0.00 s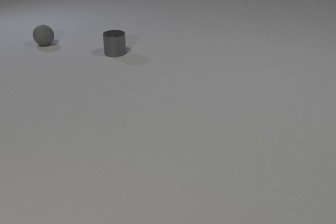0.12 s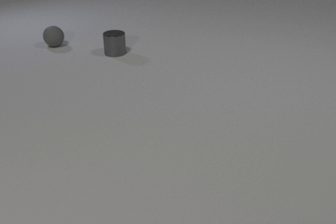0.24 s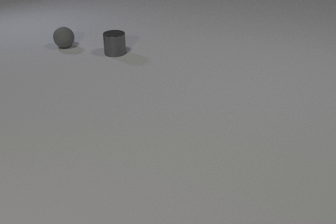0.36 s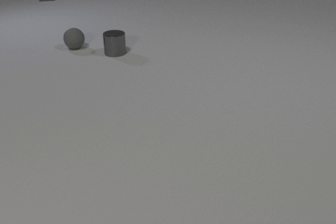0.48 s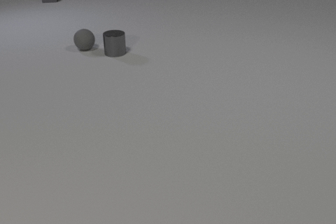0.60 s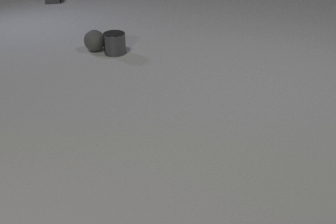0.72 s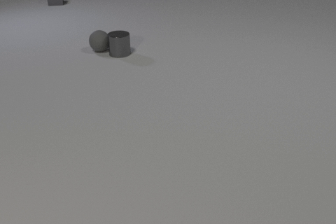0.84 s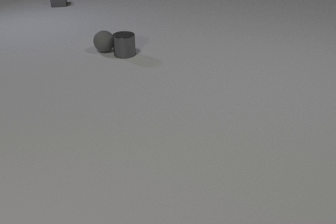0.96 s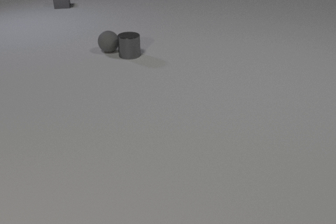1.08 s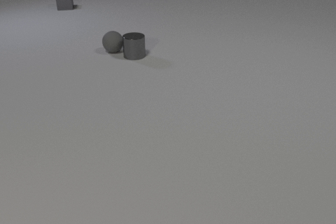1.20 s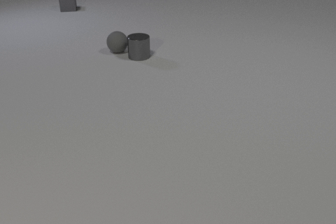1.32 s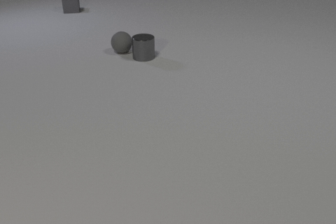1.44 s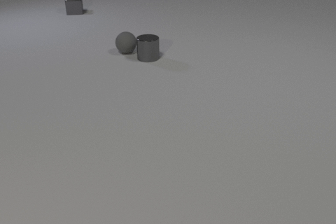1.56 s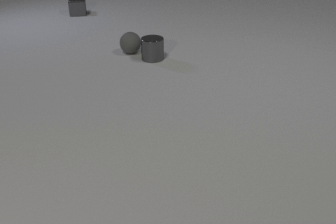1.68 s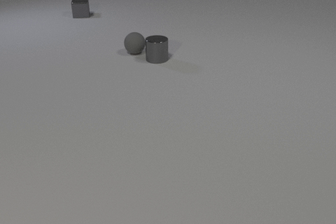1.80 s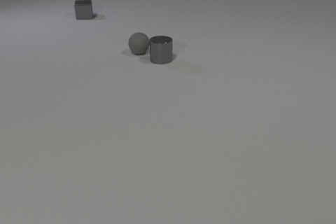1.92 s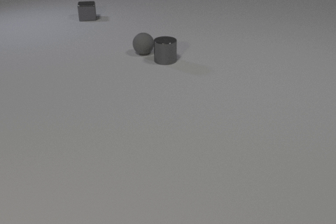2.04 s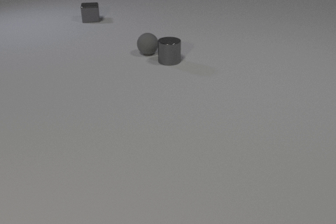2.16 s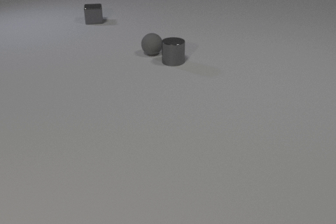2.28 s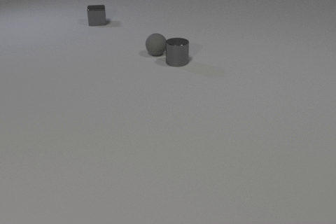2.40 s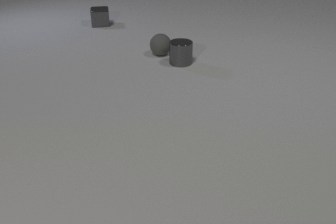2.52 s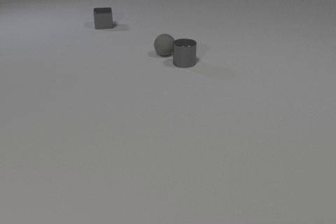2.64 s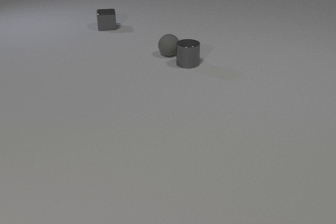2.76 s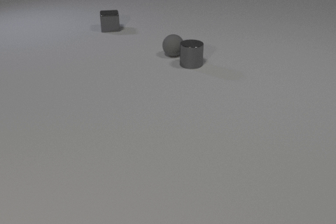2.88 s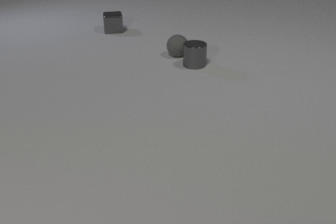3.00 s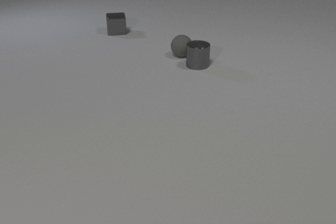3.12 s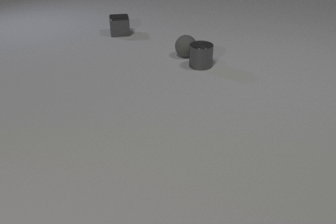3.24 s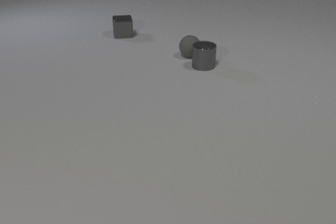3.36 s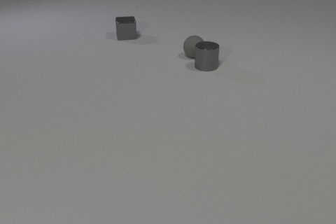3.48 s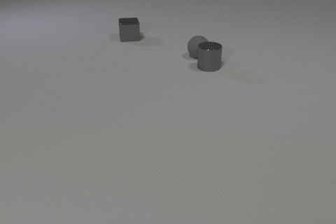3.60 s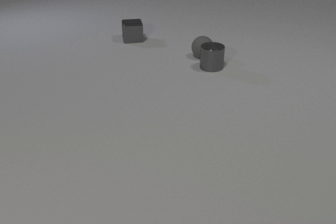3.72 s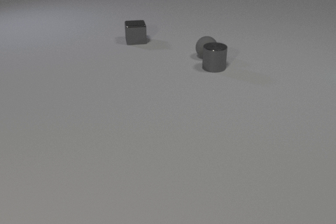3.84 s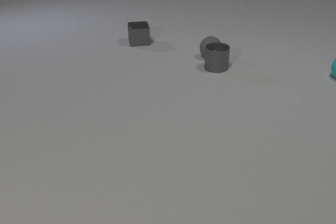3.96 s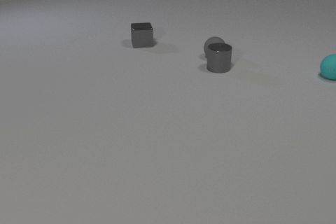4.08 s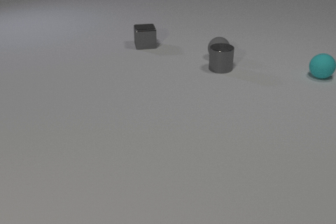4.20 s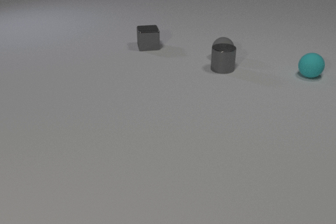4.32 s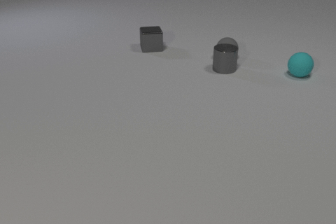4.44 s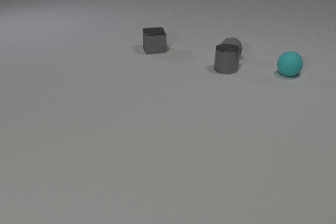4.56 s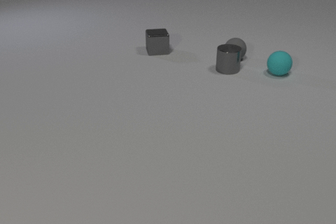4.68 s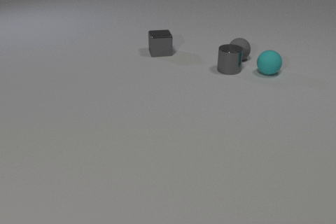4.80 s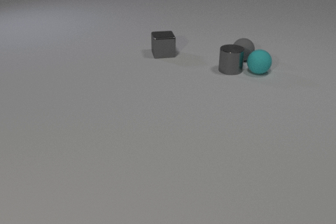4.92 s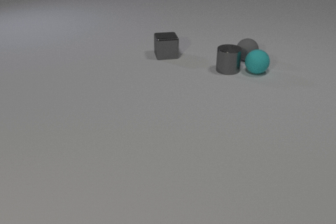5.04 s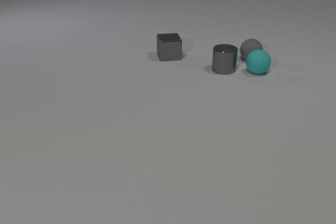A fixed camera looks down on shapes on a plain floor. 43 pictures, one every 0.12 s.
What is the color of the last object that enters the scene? cyan.
How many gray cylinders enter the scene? 0.
How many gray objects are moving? 3.
0.00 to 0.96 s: The gray rubber sphere rolls to the right and toward the camera. The gray metal cylinder slides to the right and toward the camera. The gray metal cube comes in at the top edge, slides toward the camera and to the right. The gray rubber sphere and the gray metal cylinder collide.
0.96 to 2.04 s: The gray rubber sphere rolls to the right. The gray metal cylinder slides to the right and toward the camera. The gray metal cube slides toward the camera and to the right.
2.04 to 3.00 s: The gray rubber sphere rolls to the right. The gray metal cylinder slides to the right. The gray metal cube slides toward the camera and to the right.
3.00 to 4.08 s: The gray rubber sphere rolls to the right. The gray metal cylinder slides to the right. The cyan rubber sphere comes in at the right edge, rolls to the left. The gray metal cube slides toward the camera and to the right.
4.08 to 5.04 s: The gray rubber sphere rolls to the right. The gray metal cylinder moves, and ends about where it began. The cyan rubber sphere rolls to the left. The gray metal cube slides toward the camera and to the right. The gray metal cylinder and the cyan rubber sphere collide.
